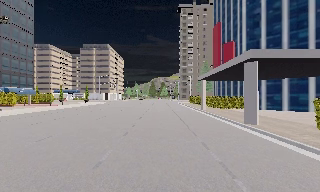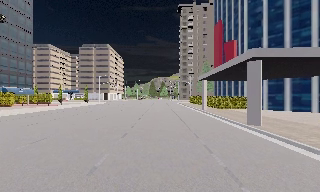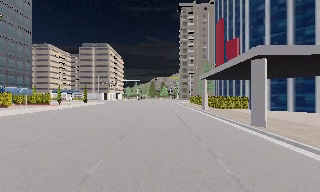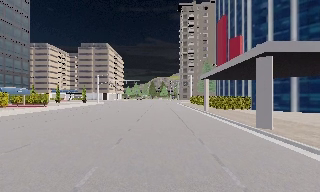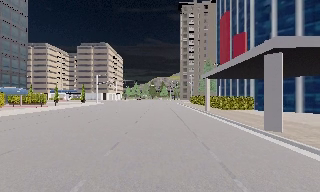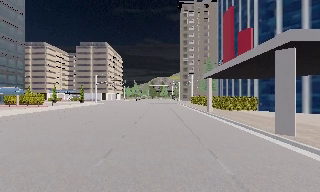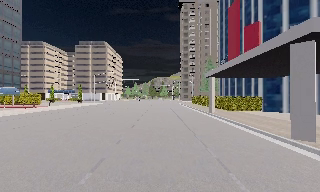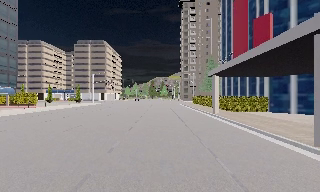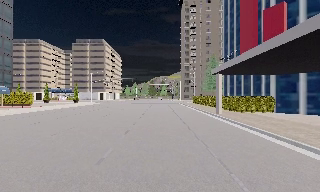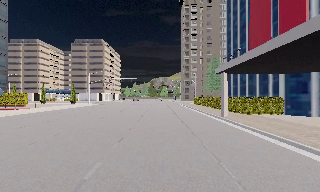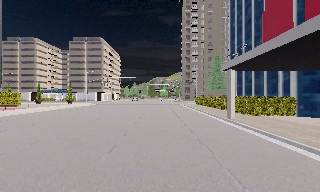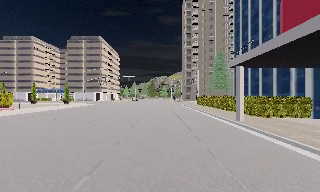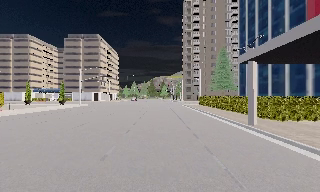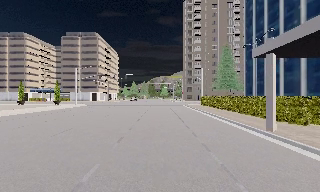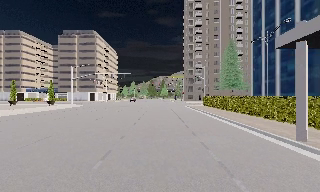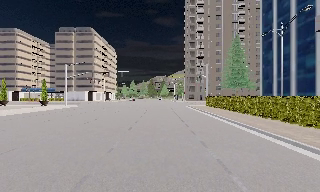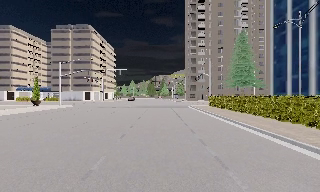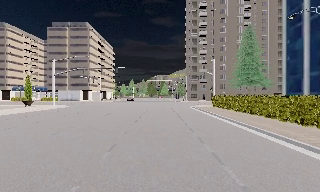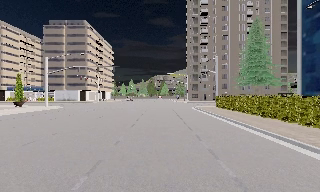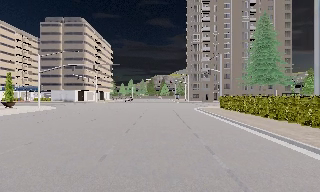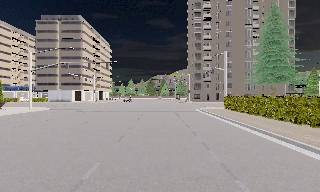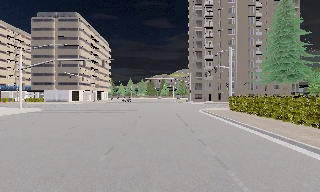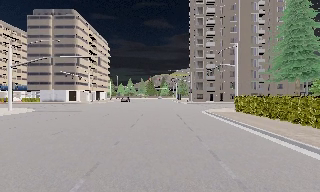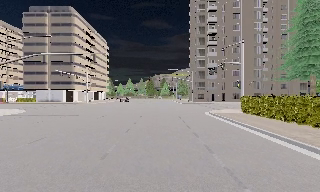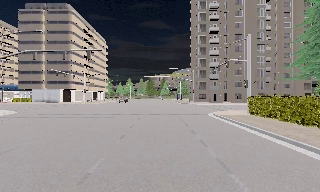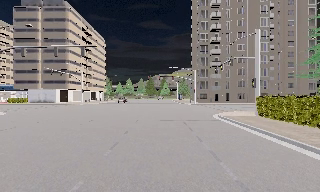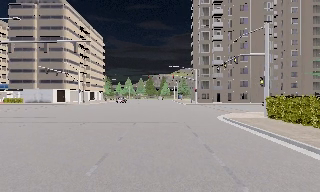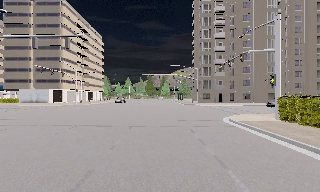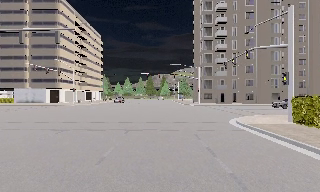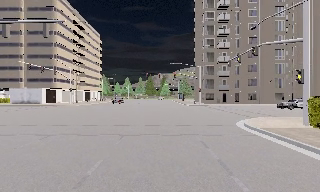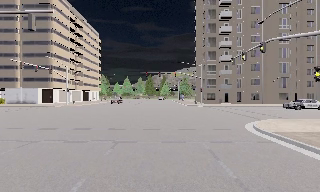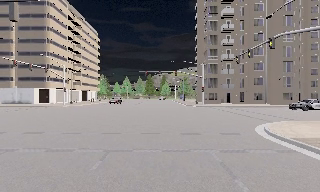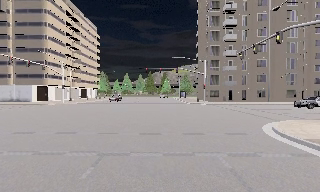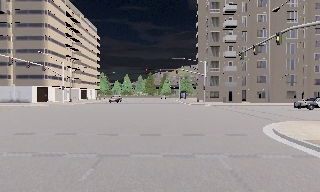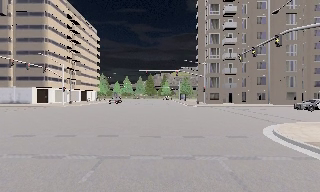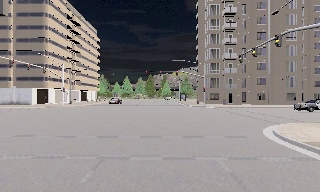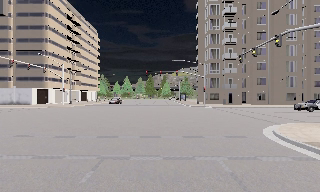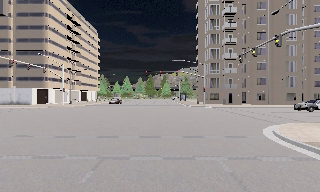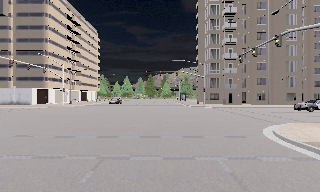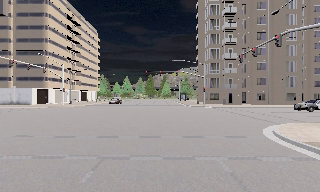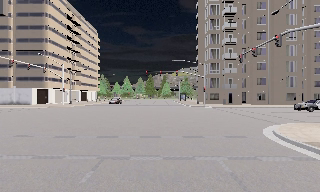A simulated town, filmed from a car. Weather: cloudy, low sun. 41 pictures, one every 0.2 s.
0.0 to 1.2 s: The camera travels forward, about 3.5 m, so what stands in front looms larger. It gains speed.
1.2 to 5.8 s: The camera travels forward, about 35 m, so what stands in front looms larger.
5.8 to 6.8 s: The camera travels forward, about 3 m, so what stands in front looms larger. It loses speed.
6.8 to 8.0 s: The camera keeps its place and its aim.
The film runs forward here.
